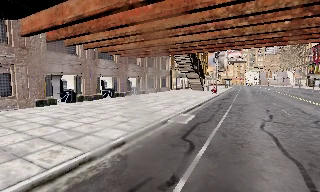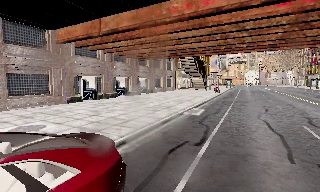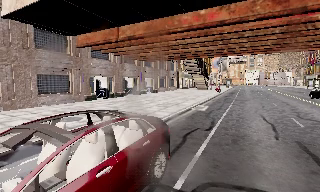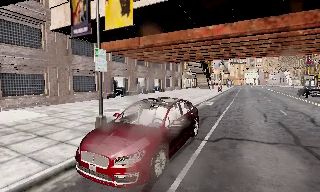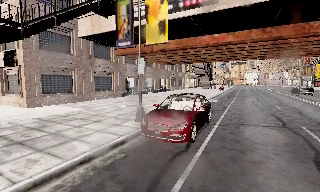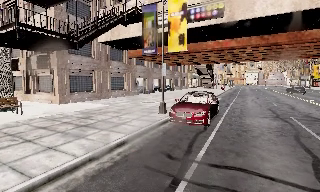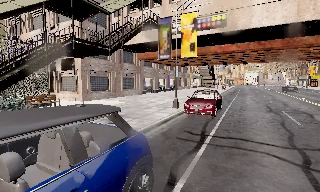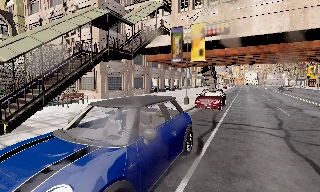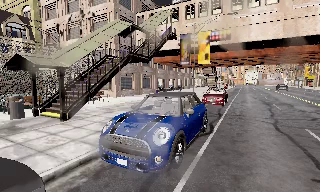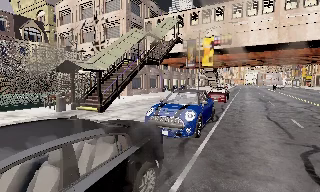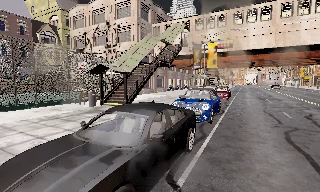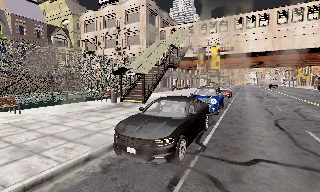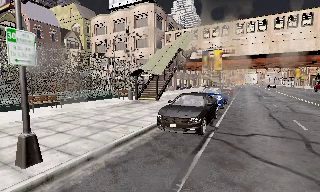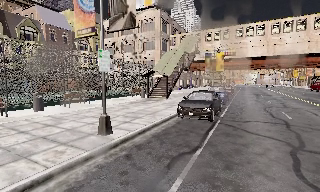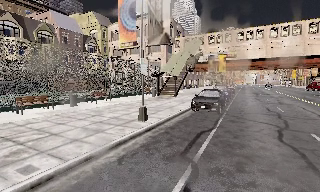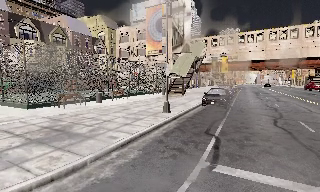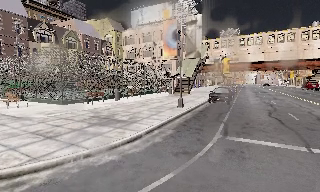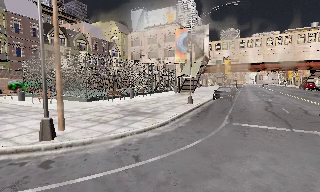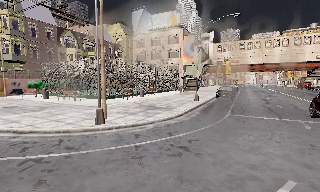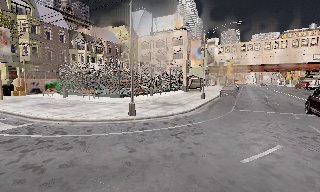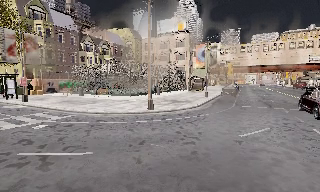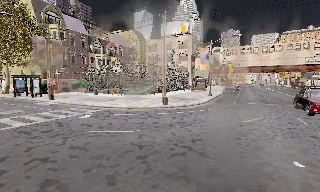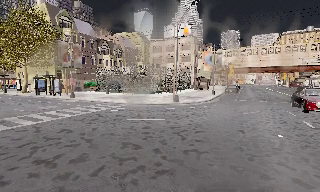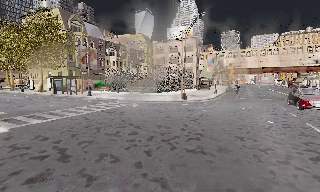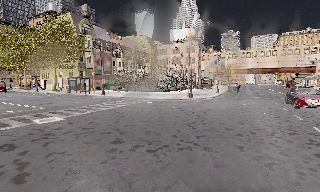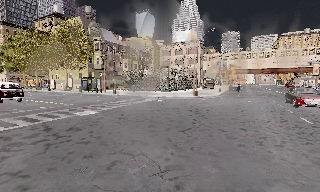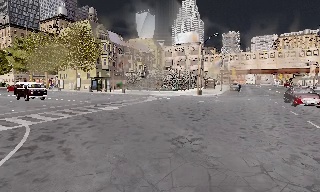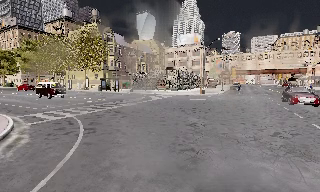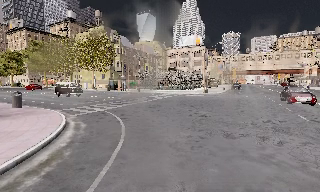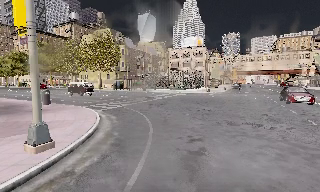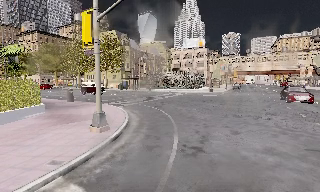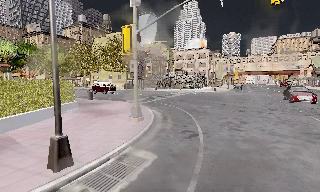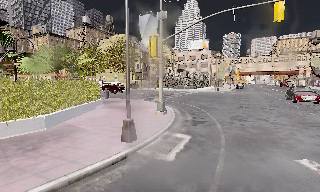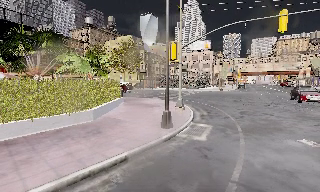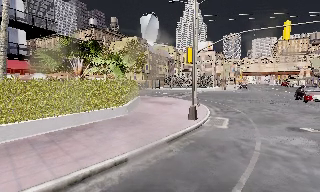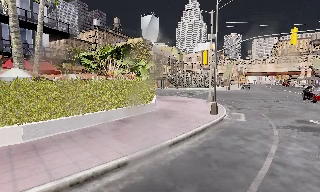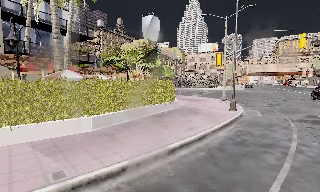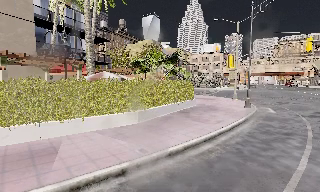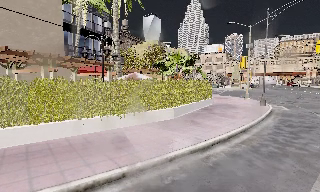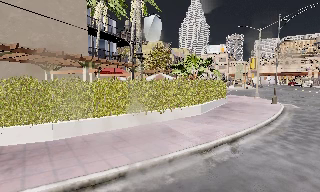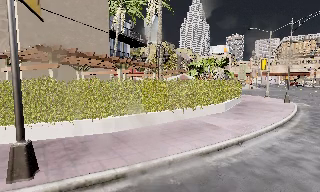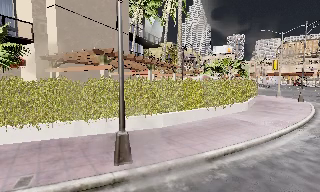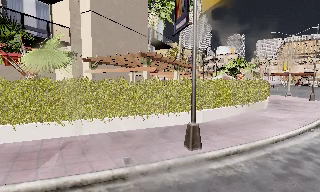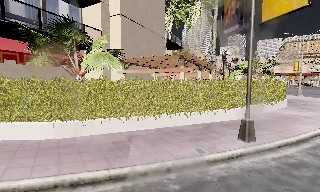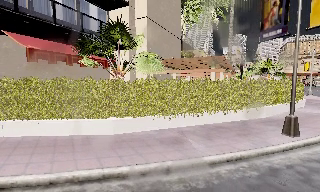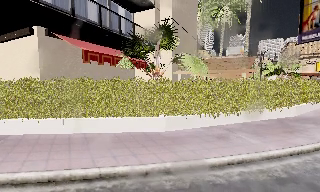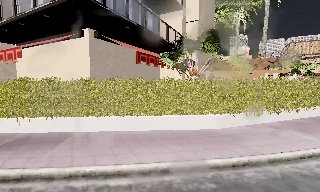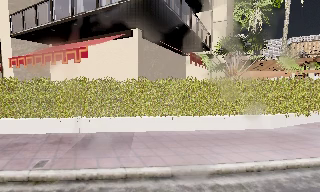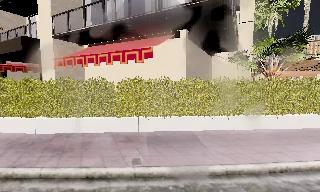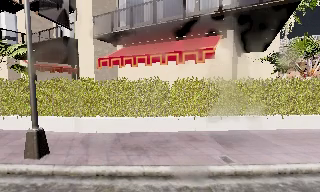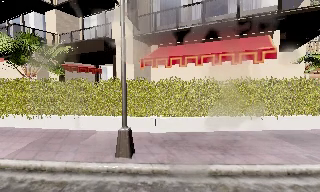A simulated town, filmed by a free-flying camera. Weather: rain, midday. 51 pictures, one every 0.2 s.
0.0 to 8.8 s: The camera travels backward and to its left, about 95 m, so what stands in front gets smaller.
8.8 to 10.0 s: The camera travels to its left, about 13 m, so close, fixed things drift to the right.
The film runs forward here.
